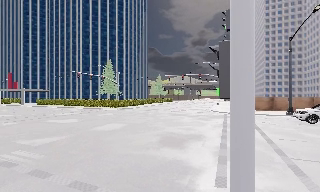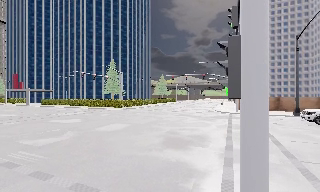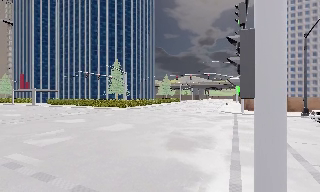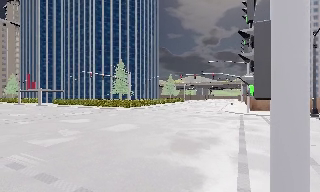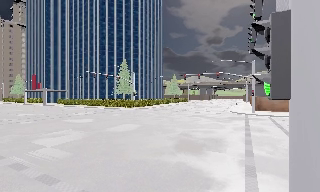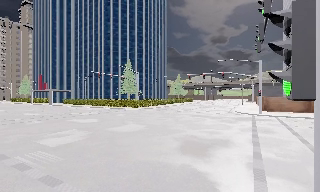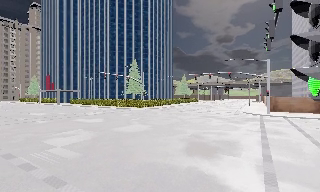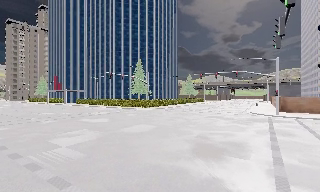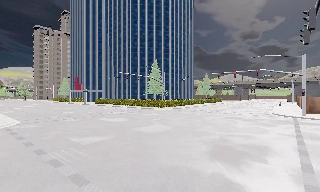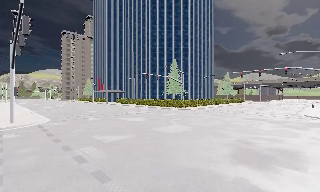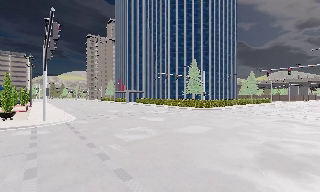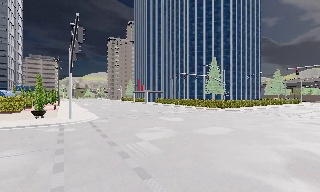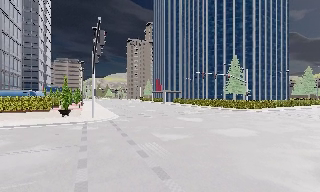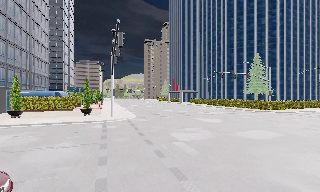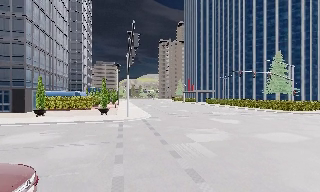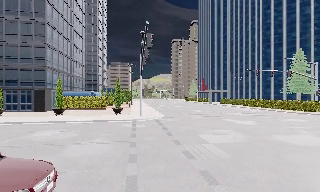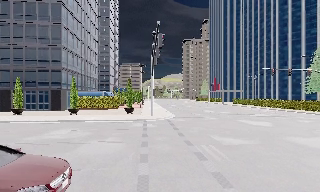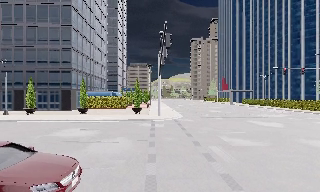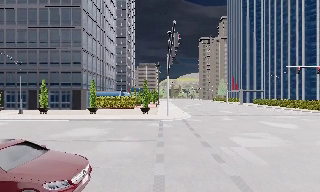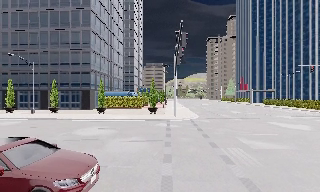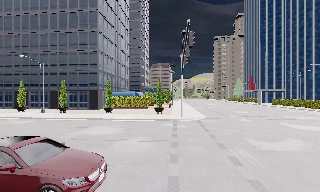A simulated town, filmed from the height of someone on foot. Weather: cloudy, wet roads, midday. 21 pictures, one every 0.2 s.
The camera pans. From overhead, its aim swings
counterclockwise.
The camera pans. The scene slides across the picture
to the right.
0.0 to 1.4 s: The camera pans to its left, which is counterclockwise from overhead, by about 10 degrees. It travels forward, about 1 m, so what stands in front looms larger.
1.4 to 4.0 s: The scene slides to the right, as the camera pans about 60 degrees to its left.
The film runs forward here.
